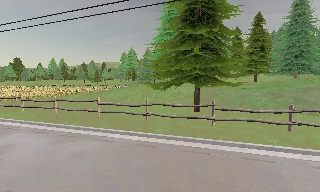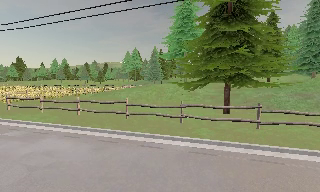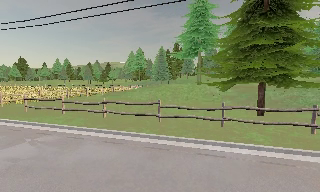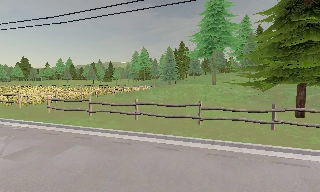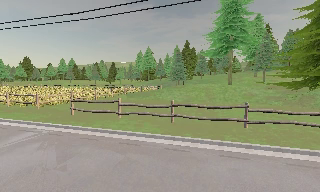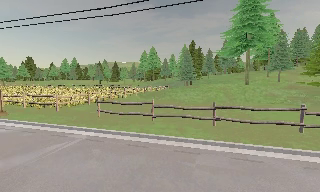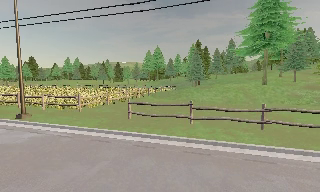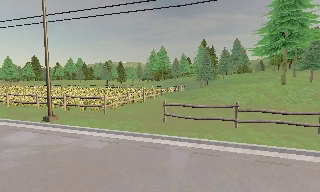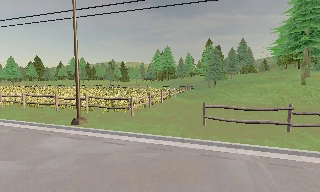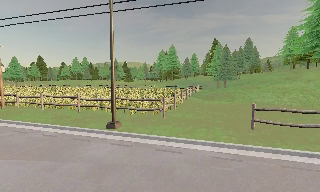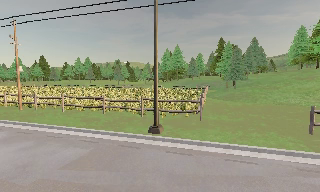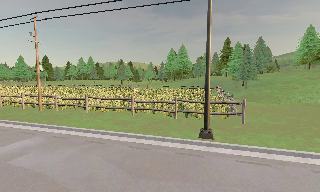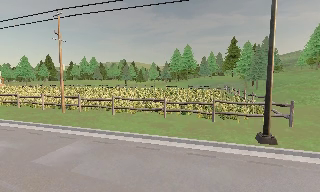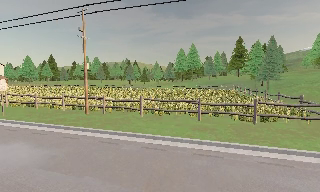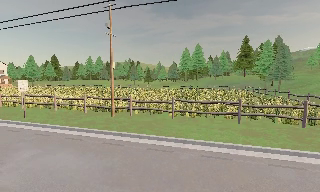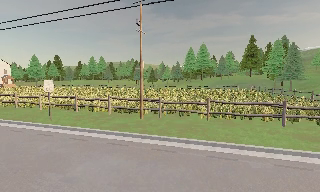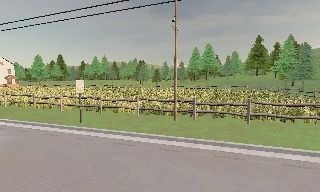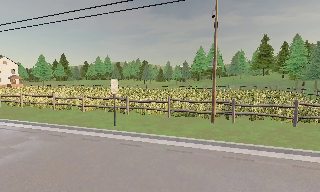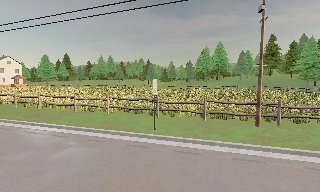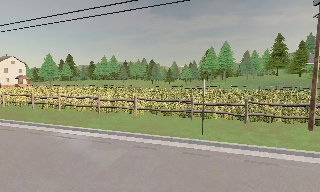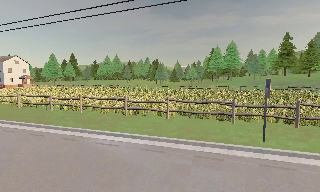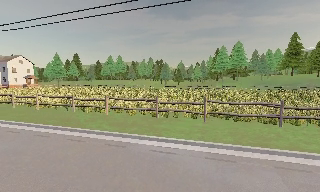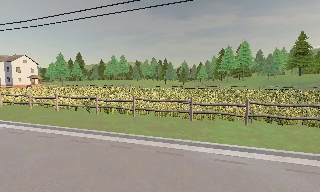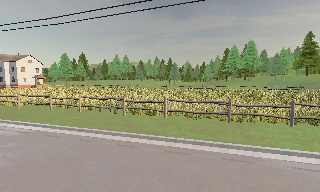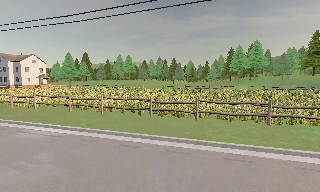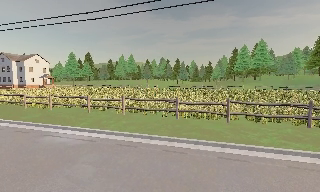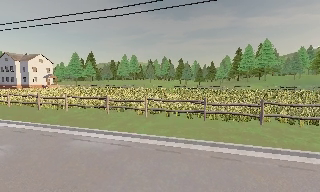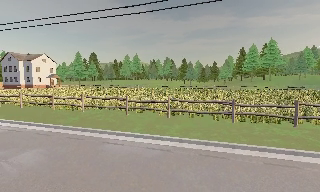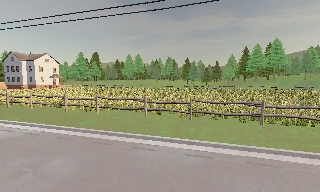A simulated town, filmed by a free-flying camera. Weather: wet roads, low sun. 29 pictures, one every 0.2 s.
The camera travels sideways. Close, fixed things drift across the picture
to the right.
0.0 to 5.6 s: The camera travels to its left, about 60 m, so close, fixed things drift to the right.
The film runs forward here.
